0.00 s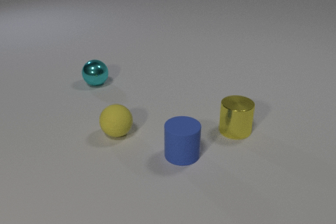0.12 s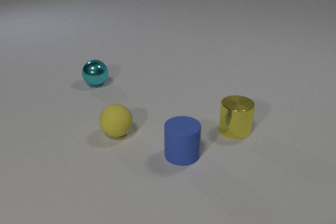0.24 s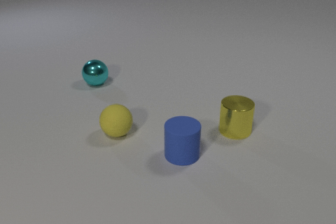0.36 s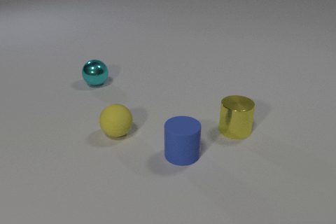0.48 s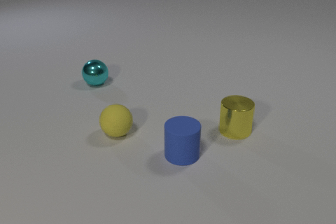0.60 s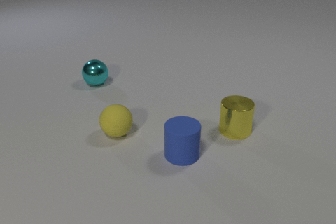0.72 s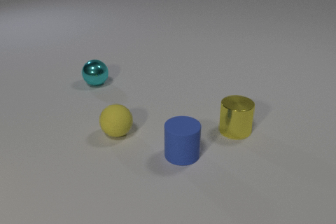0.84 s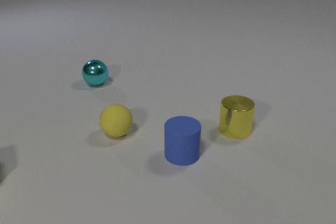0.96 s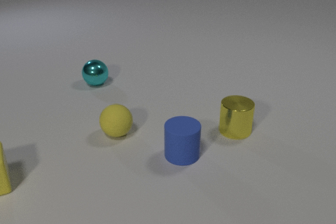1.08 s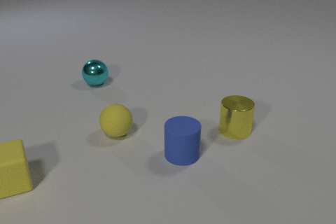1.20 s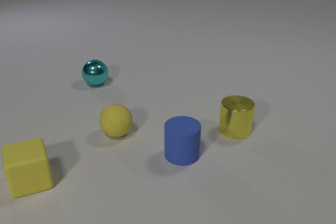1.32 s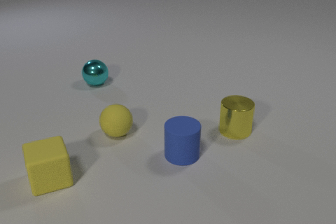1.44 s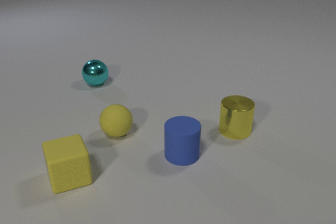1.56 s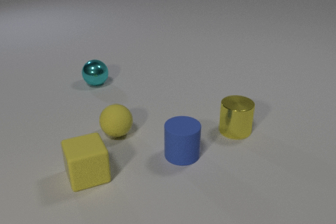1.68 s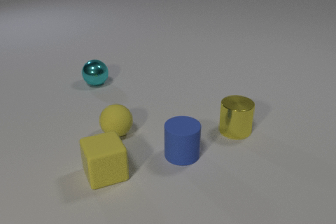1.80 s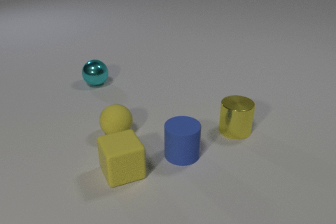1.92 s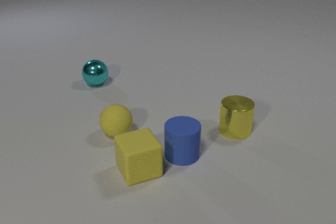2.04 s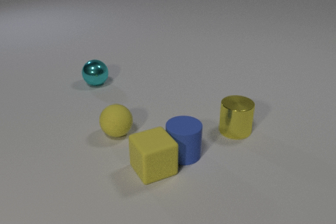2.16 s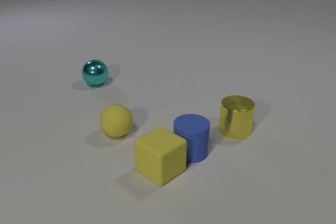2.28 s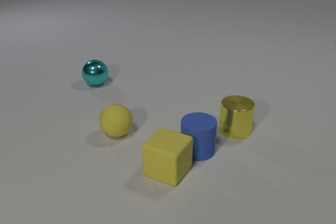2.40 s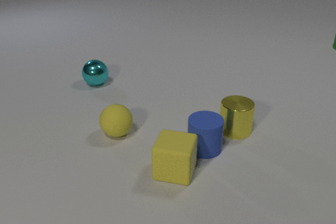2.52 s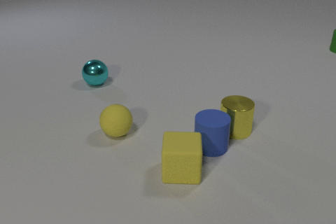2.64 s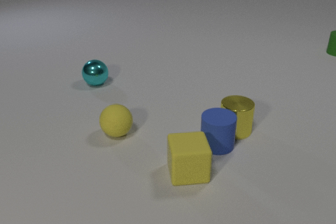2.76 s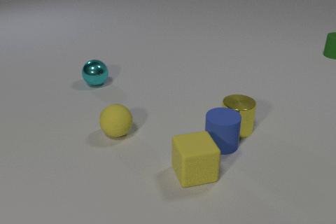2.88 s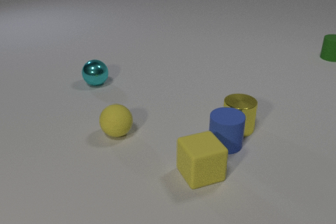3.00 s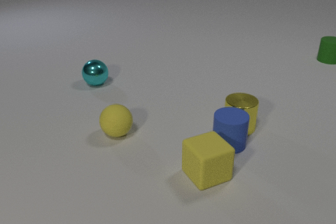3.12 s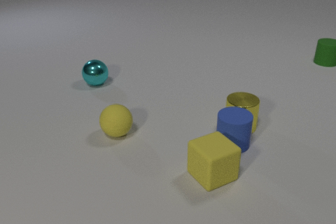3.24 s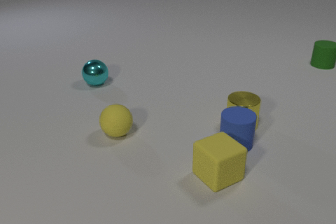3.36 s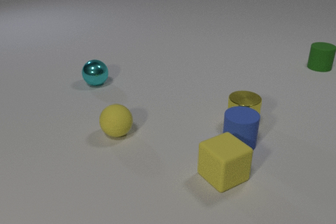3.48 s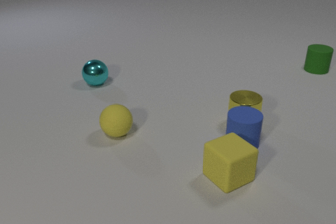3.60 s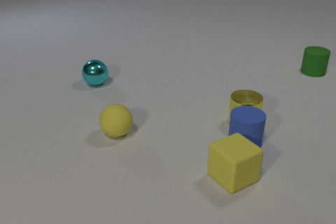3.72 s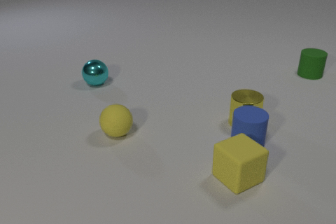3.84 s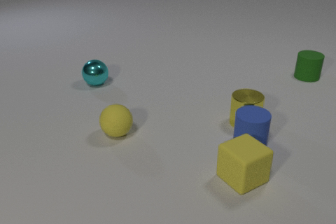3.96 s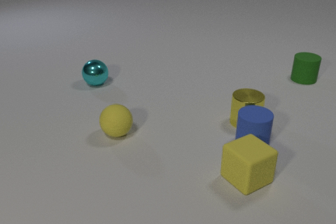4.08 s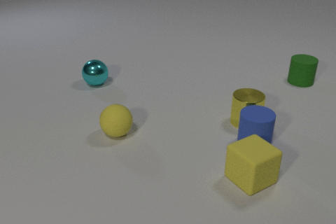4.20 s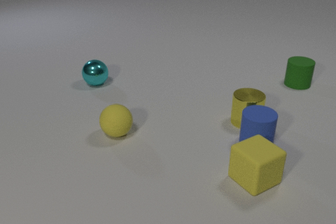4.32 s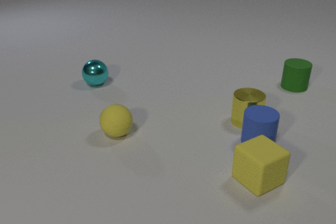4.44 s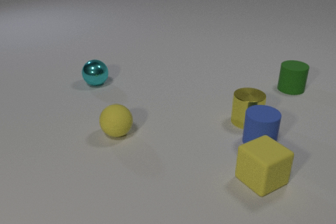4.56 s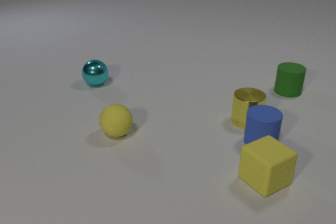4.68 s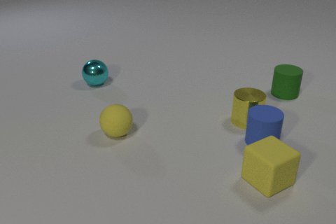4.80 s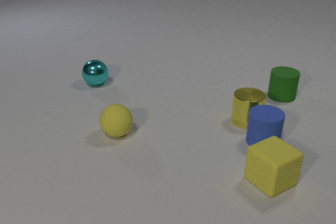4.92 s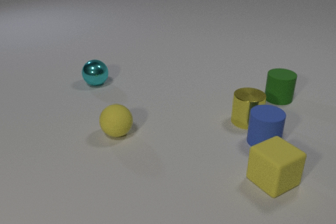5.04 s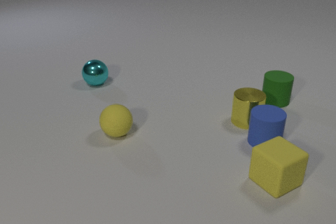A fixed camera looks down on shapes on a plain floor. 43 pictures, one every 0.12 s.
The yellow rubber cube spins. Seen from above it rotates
counterclockwise.
The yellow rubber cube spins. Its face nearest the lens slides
to the right.
0.00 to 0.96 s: The yellow rubber cube comes in at the left edge.
0.96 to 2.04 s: The yellow rubber cube slides to the right. The yellow rubber cube and the blue rubber cylinder collide.
2.04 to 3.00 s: The yellow rubber cube slides to the right, spins counterclockwise seen from above by about 90 degrees, its near face sliding to the right. The blue rubber cylinder slides to the right and away from the camera. The yellow metal cylinder slides away from the camera. The green rubber cylinder comes in at the right edge, slides toward the camera. The blue rubber cylinder and the yellow metal cylinder collide.
3.00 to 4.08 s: The yellow rubber cube slides to the right. The blue rubber cylinder slides to the right. The yellow metal cylinder slides away from the camera and to the right. The green rubber cylinder slides toward the camera.
4.08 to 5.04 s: The yellow rubber cube slides to the right. The blue rubber cylinder slides to the right. The green rubber cylinder slides toward the camera and to the left.
How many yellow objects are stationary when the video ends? 2.
What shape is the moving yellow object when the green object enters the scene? cube.
What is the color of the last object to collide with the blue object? yellow.
